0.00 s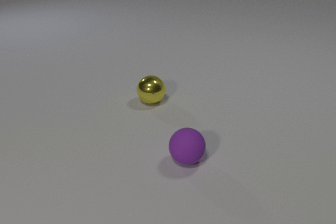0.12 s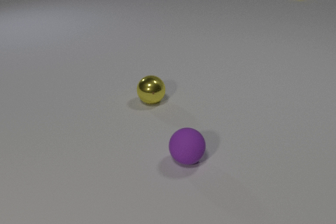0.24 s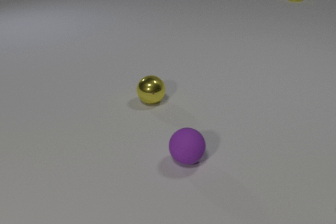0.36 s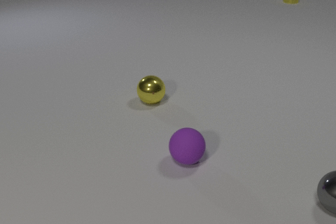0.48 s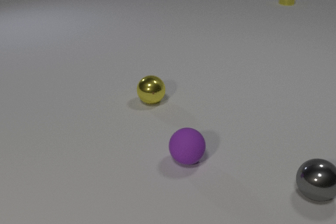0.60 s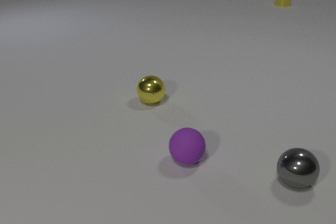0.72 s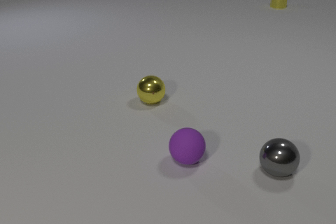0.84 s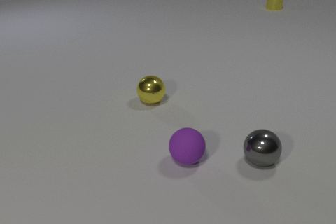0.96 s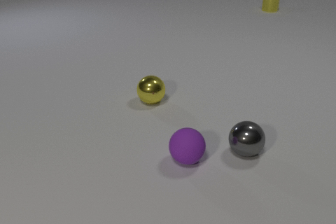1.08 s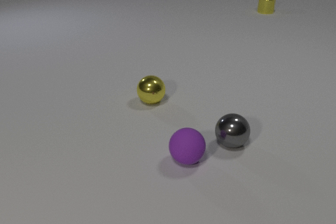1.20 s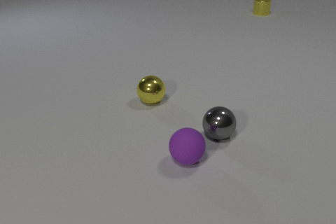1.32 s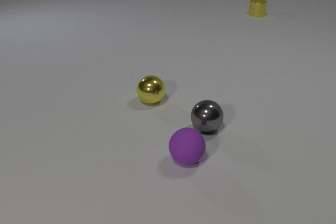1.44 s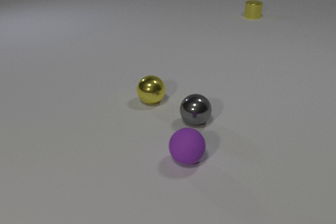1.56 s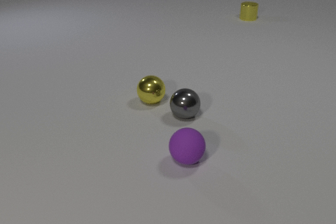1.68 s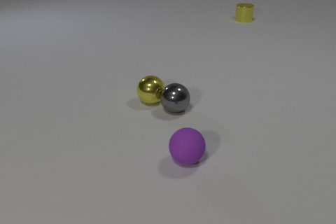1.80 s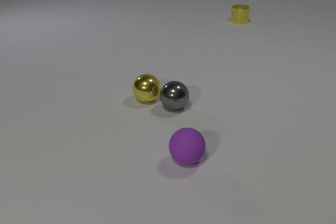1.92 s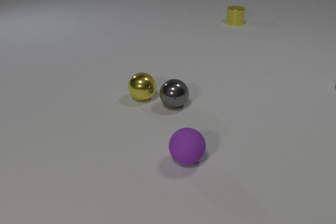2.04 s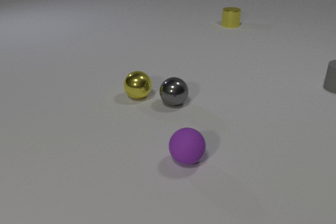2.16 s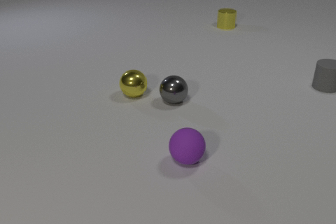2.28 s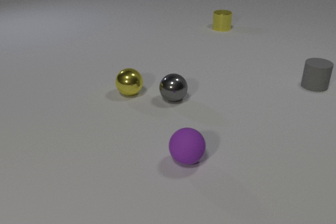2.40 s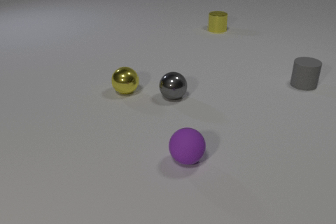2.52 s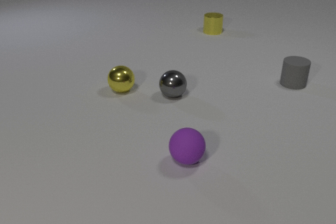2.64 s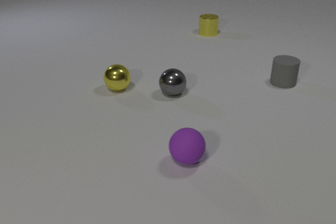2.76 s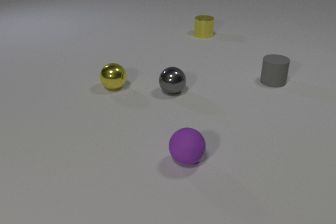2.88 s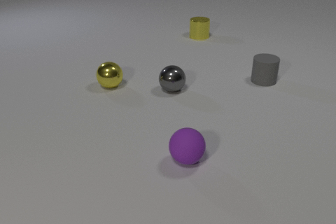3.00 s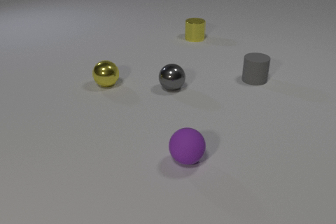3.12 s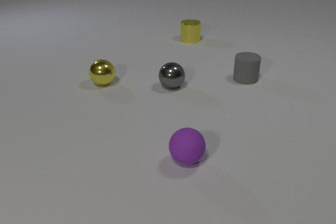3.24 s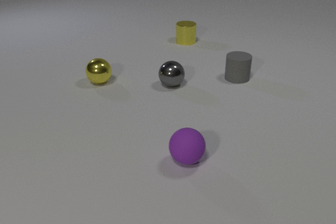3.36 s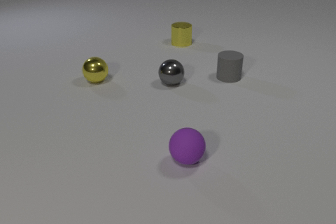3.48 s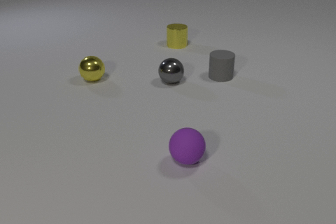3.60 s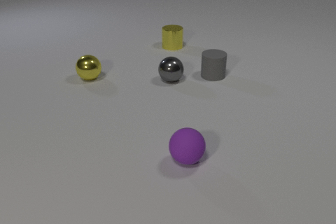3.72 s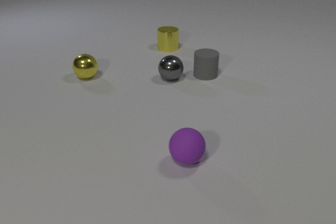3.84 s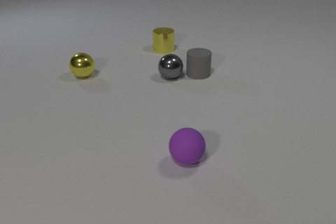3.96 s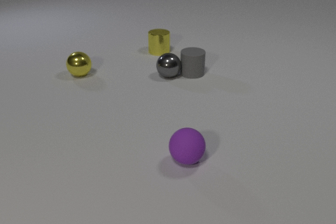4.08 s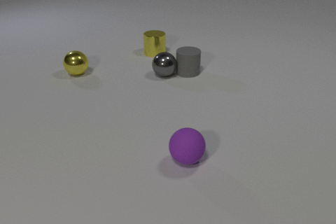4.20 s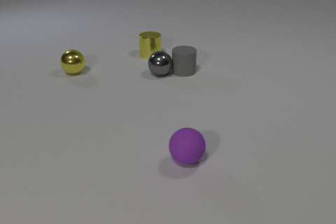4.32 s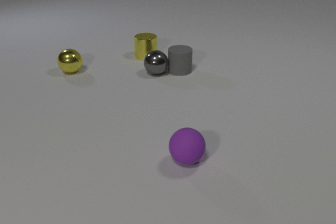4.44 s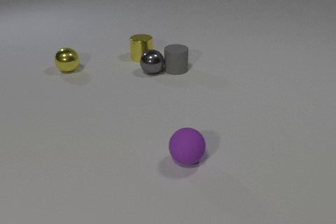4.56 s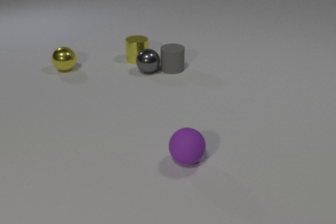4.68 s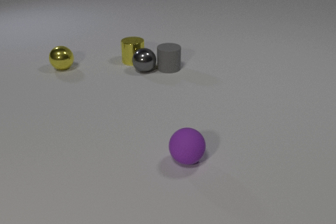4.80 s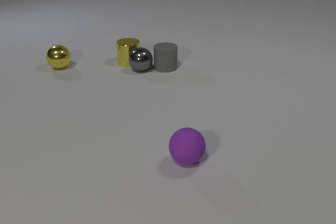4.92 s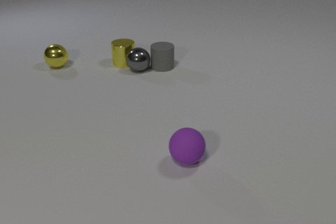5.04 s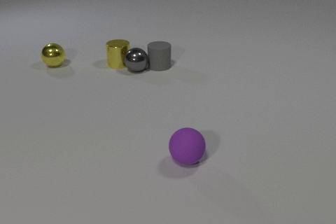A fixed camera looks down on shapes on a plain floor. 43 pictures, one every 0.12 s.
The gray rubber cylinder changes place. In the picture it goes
to the left.
0.00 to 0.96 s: The gray metal sphere comes in at the right edge, rolls to the left and away from the camera. The yellow metal cylinder slides toward the camera and to the left.
0.96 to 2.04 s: The gray metal sphere rolls away from the camera and to the left. The yellow metal sphere rolls to the left and away from the camera. The gray rubber cylinder comes in at the right edge, slides to the left. The yellow metal cylinder slides toward the camera and to the left. The gray metal sphere and the yellow metal sphere collide.
2.04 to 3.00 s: The gray metal sphere rolls away from the camera. The yellow metal sphere rolls to the left and away from the camera. The gray rubber cylinder slides to the left. The yellow metal cylinder slides toward the camera and to the left.
3.00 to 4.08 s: The gray metal sphere rolls away from the camera. The yellow metal sphere rolls away from the camera and to the left. The gray rubber cylinder slides to the left. The yellow metal cylinder slides toward the camera and to the left. The gray metal sphere and the gray rubber cylinder collide.
4.08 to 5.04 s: The gray metal sphere rolls to the left and away from the camera. The yellow metal sphere rolls away from the camera and to the left. The gray rubber cylinder slides to the left and away from the camera. The yellow metal cylinder slides to the left and toward the camera. The gray metal sphere and the yellow metal cylinder collide.
What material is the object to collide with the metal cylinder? metal.
How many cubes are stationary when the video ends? 0.
What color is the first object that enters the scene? gray.
